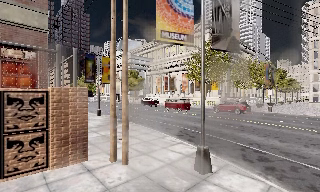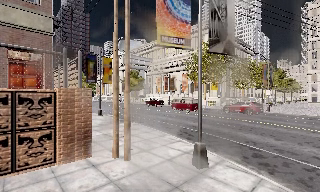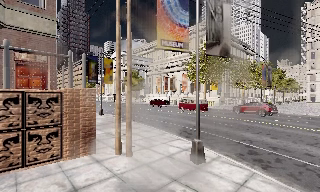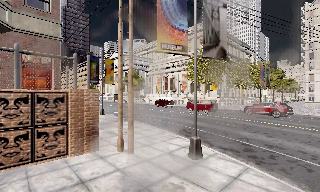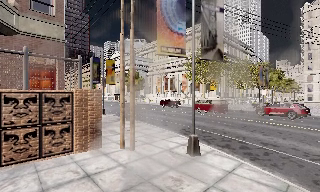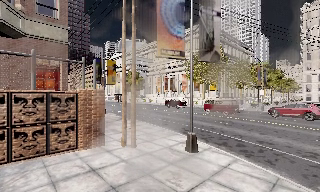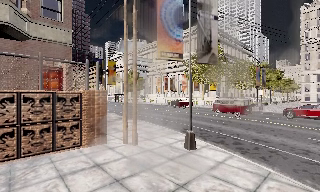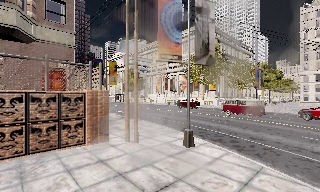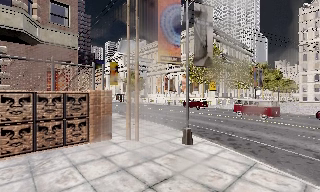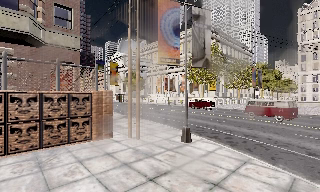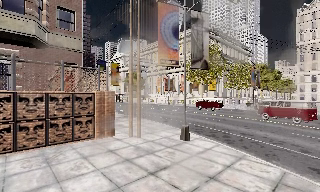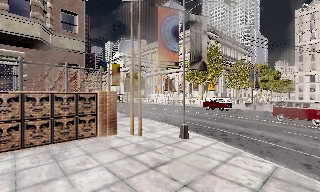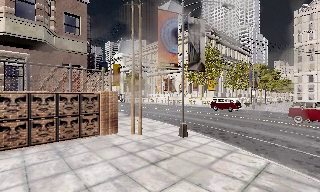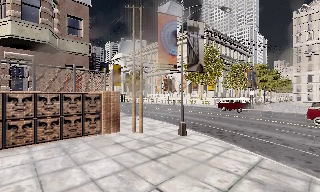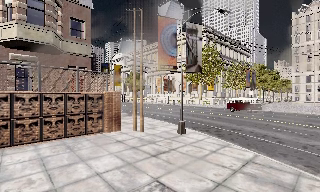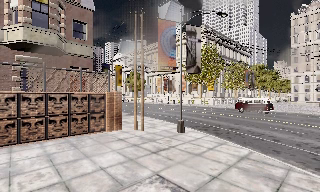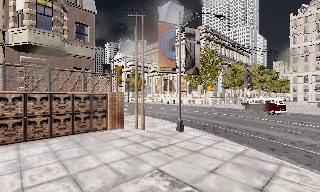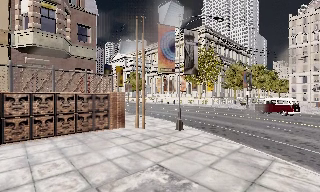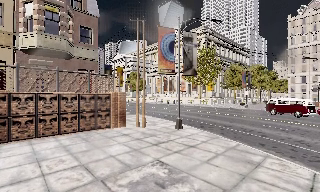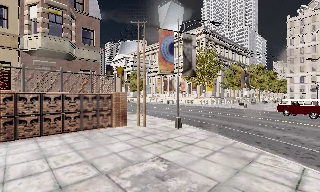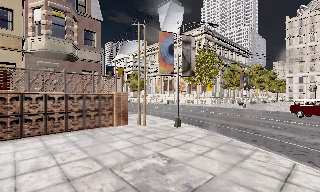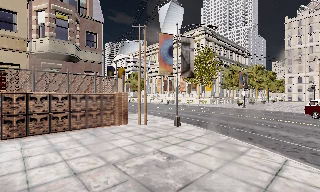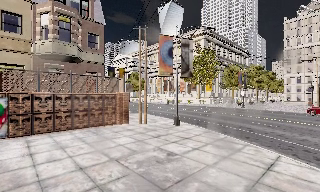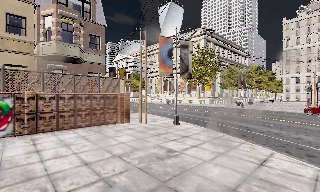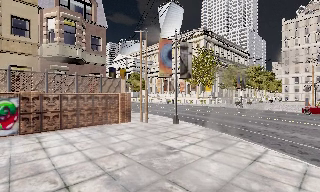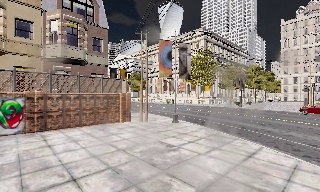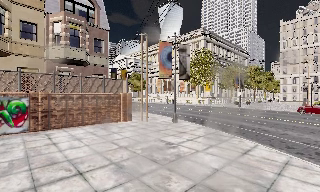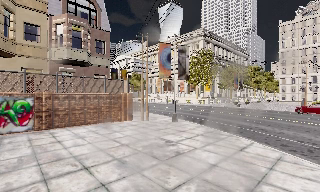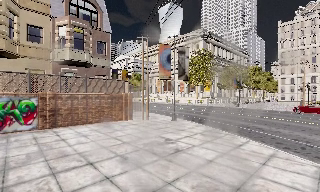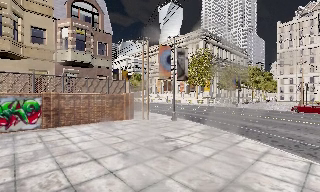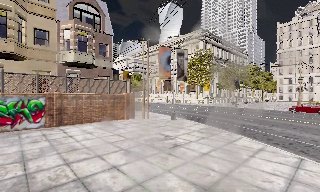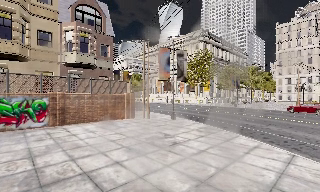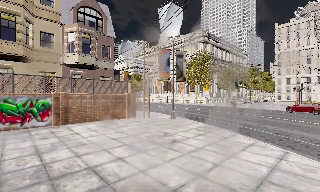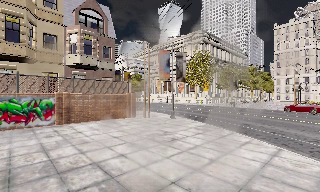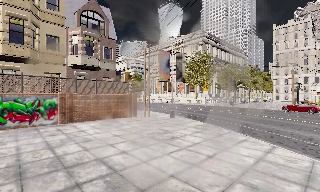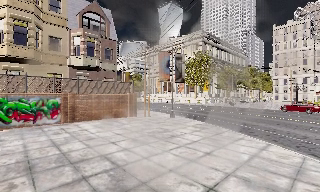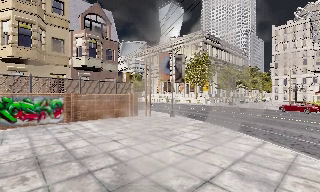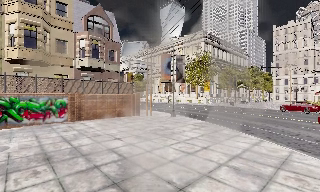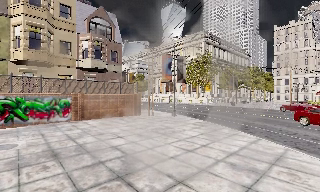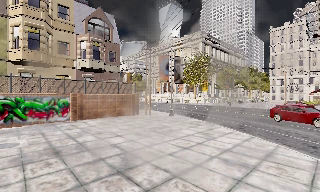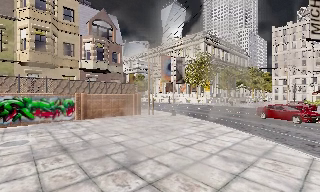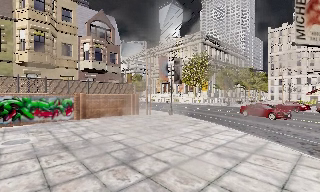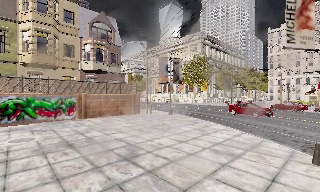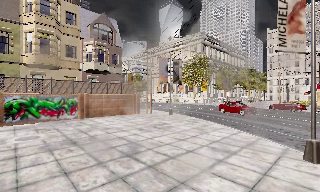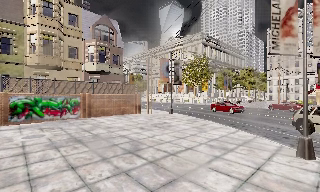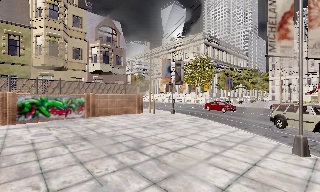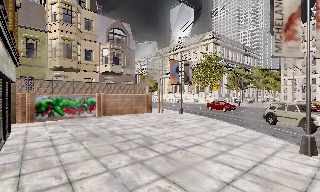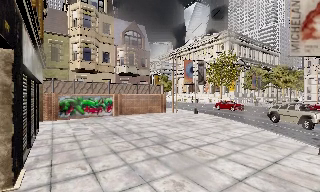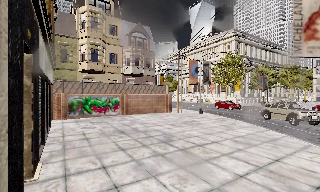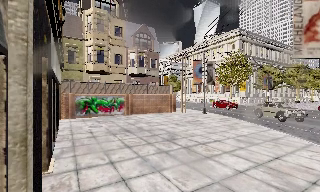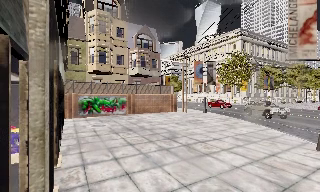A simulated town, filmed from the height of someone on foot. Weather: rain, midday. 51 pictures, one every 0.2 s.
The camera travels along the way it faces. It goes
backward.
0.0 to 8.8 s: The camera travels backward, about 14 m, so what stands in front gets smaller.
8.8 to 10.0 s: The camera swings to its left by about 15 degrees, and the scene slides to the right. It travels backward, about 2 m, so what stands in front gets smaller.
The film runs backward here.
